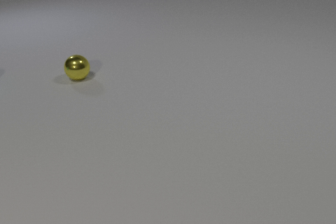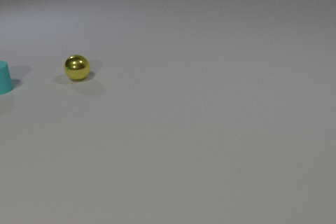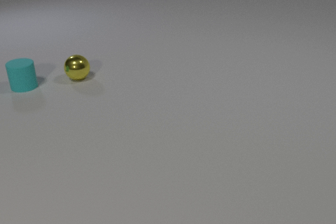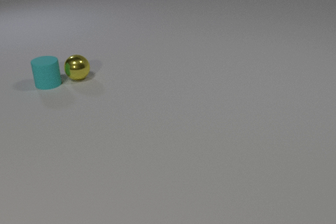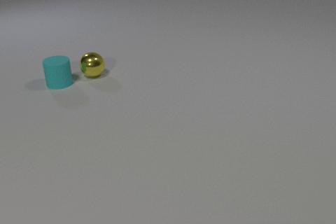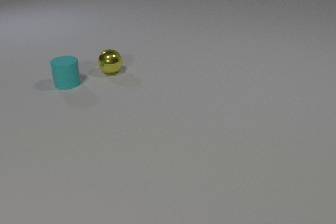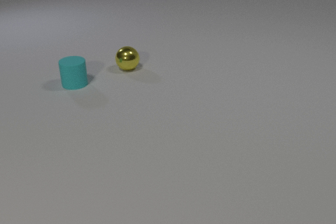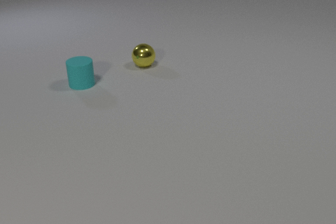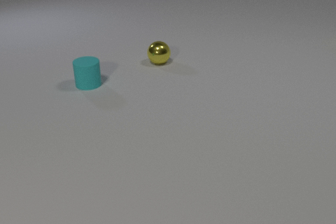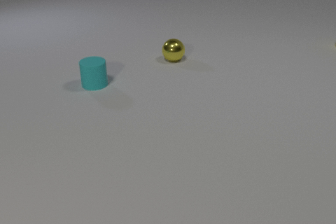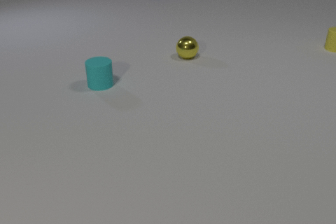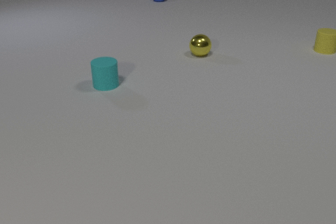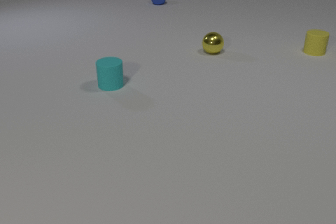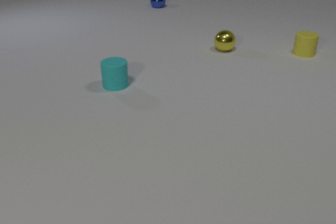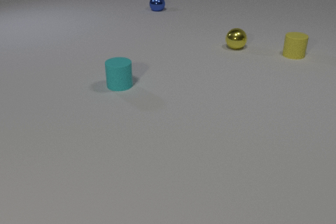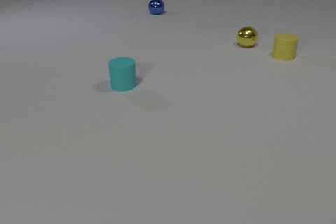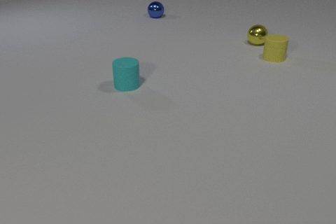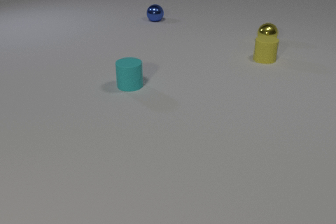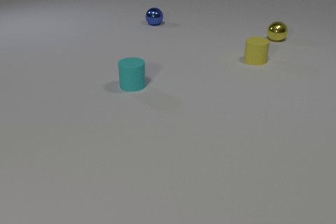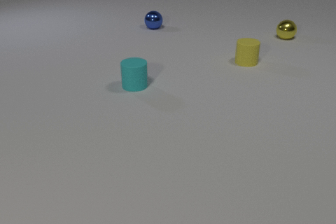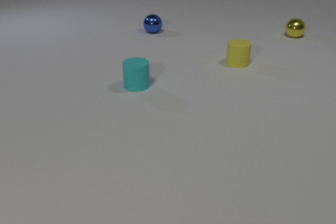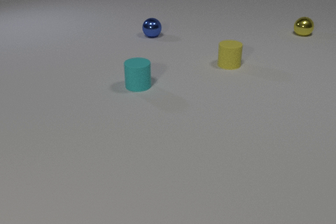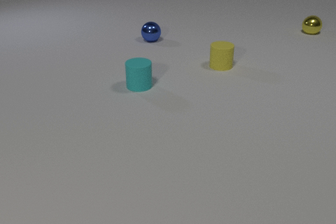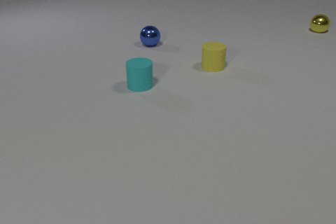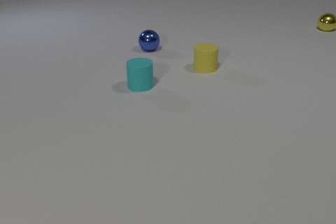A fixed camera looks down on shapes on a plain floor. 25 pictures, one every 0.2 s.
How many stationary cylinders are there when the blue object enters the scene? 0.
What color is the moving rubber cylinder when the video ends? yellow.
What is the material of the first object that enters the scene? rubber.
0.0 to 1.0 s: The cyan rubber cylinder comes in at the left edge, slides to the right. The yellow metal sphere rolls to the right. The cyan rubber cylinder and the yellow metal sphere collide.
1.0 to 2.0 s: The cyan rubber cylinder slides to the right. The yellow metal sphere rolls to the right and away from the camera. The yellow rubber cylinder comes in at the right edge, slides to the left and toward the camera.
2.0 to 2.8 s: The cyan rubber cylinder slides to the right. The yellow metal sphere rolls to the right and away from the camera. The blue metal sphere rolls toward the camera. The yellow rubber cylinder slides to the left and toward the camera.
2.8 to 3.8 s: The cyan rubber cylinder slides to the right. The yellow metal sphere rolls to the right and away from the camera. The blue metal sphere rolls toward the camera. The yellow rubber cylinder slides to the left and toward the camera.
3.8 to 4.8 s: The cyan rubber cylinder slides to the right. The yellow metal sphere rolls away from the camera and to the right. The blue metal sphere rolls toward the camera. The yellow rubber cylinder slides to the left and toward the camera.
